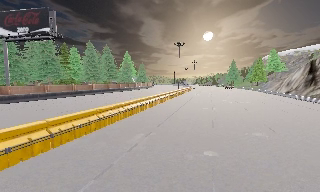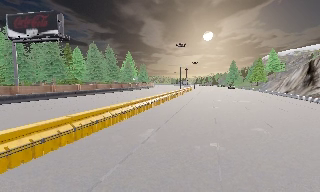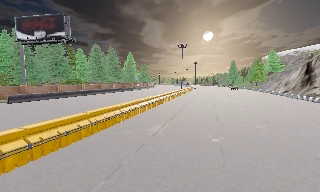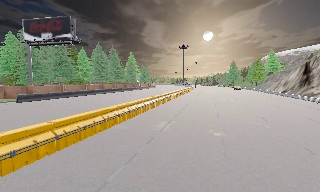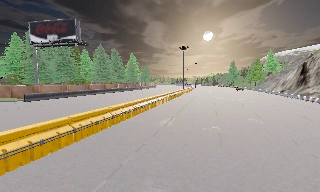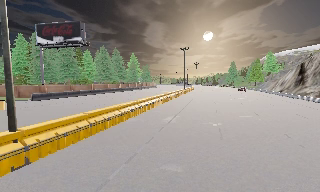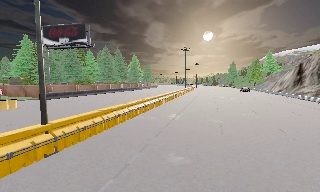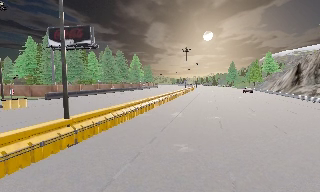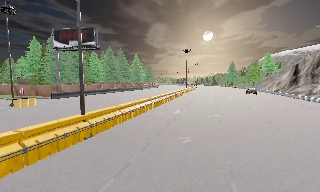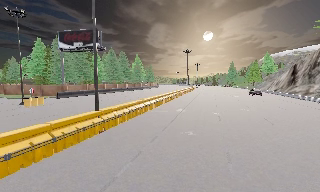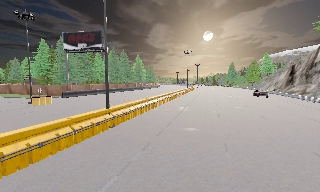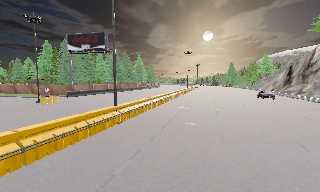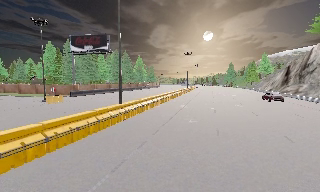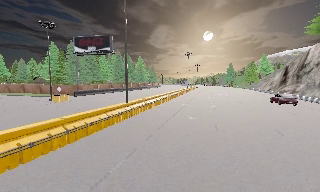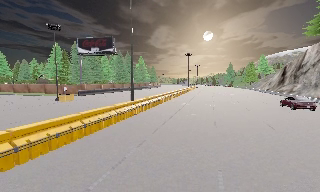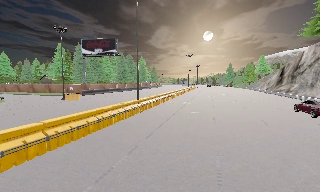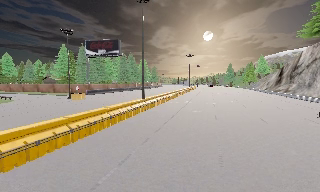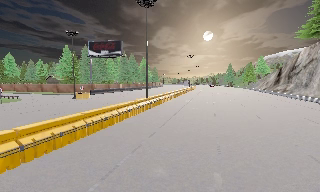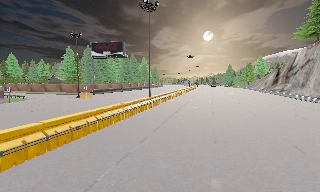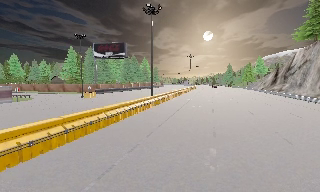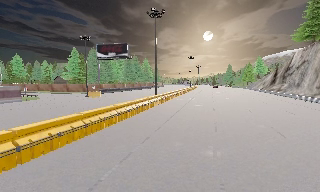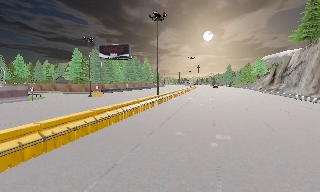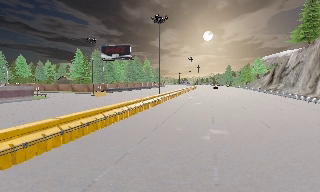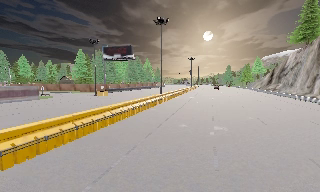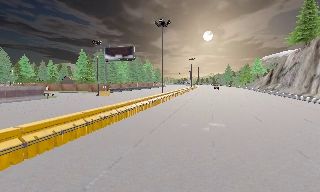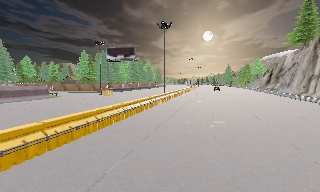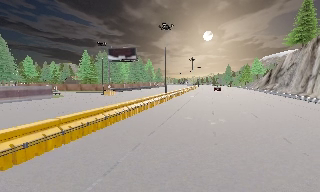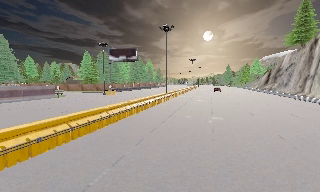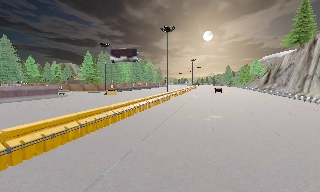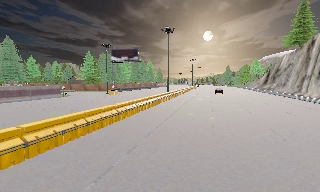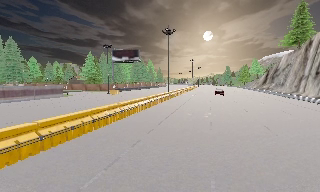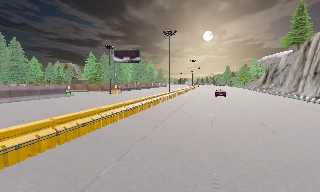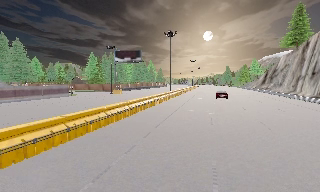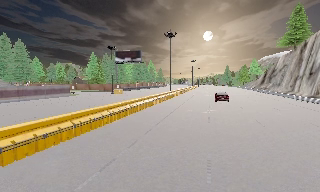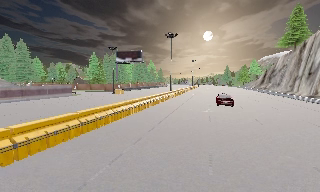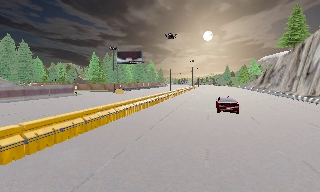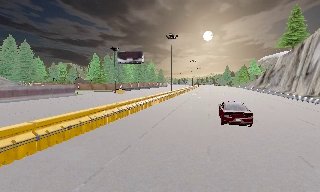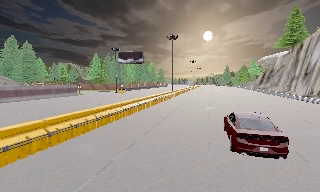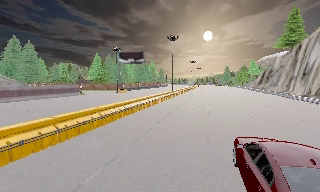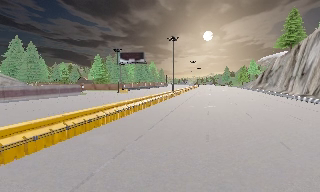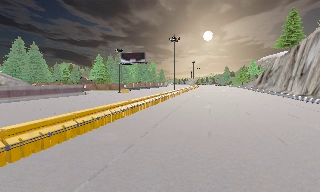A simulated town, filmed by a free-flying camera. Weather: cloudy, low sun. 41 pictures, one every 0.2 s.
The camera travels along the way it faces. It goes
backward.
0.0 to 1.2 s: The camera travels backward and to its left, about 6 m, so what stands in front gets smaller.
1.2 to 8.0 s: The camera travels backward, about 30 m, so what stands in front gets smaller. It loses speed.
The film runs backward here.
